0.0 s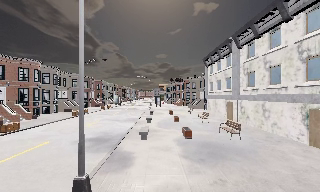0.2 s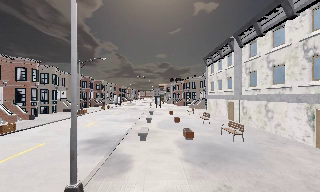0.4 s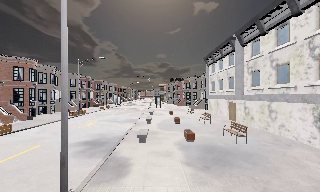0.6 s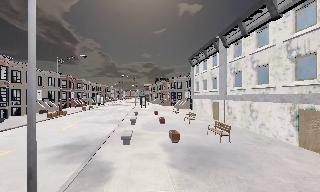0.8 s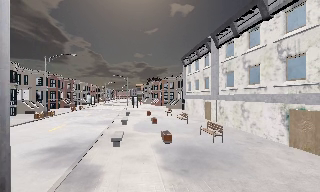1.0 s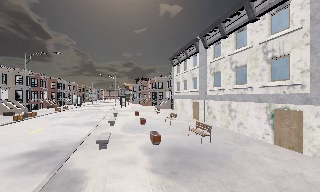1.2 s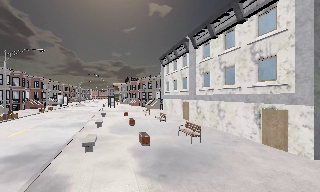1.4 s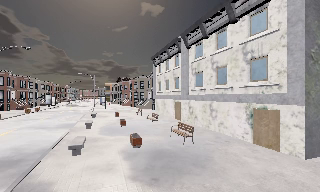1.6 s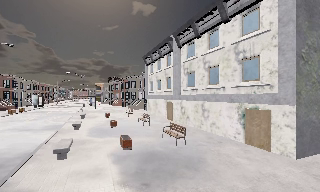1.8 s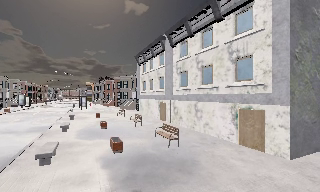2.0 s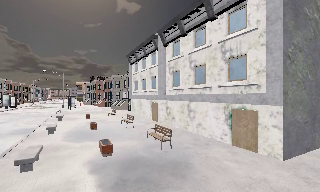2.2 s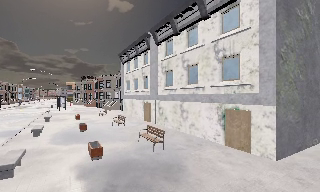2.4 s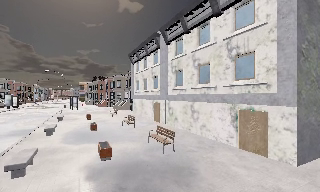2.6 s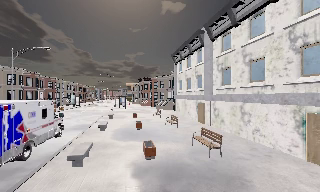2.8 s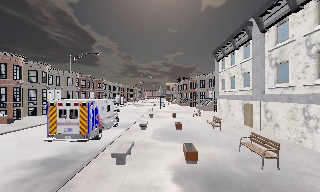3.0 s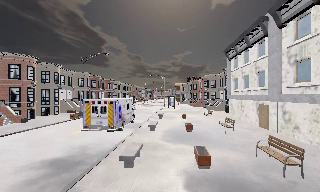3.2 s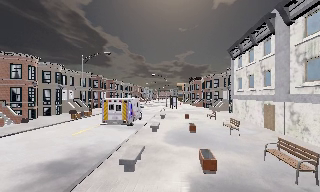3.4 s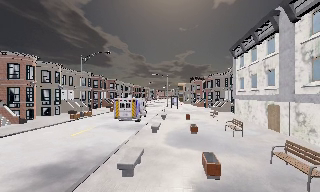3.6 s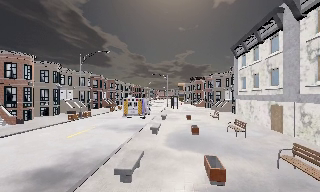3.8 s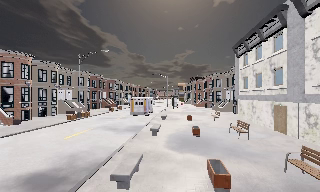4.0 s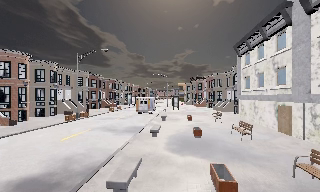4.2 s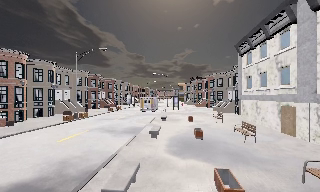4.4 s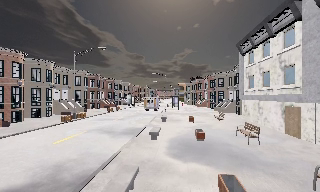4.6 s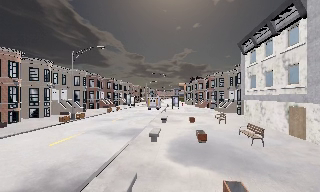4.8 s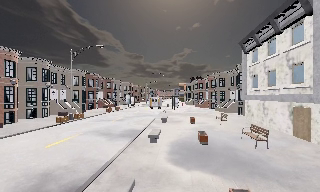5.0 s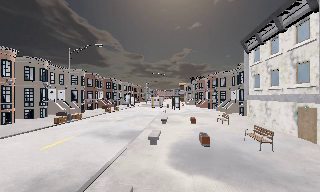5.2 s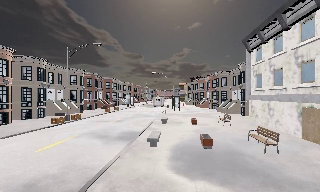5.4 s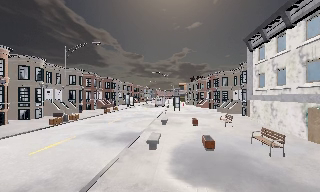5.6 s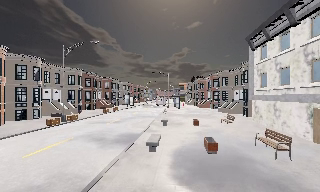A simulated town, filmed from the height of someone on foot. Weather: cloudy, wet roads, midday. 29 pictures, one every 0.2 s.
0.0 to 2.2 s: The scene slides to the left, as the camera pans about 30 degrees to its right. It travels forward, about 3 m, so what stands in front looms larger.
2.2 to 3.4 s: The camera swings to its left by about 35 degrees, and the scene slides to the right. It travels forward, about 2 m.
3.4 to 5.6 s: The camera travels forward, about 3.5 m, so what stands in front looms larger.
The film runs forward here.
